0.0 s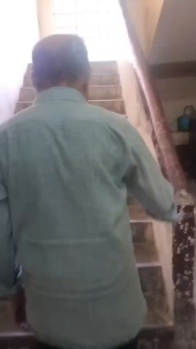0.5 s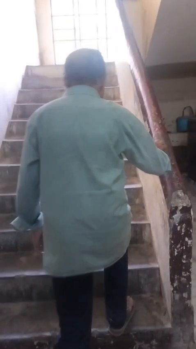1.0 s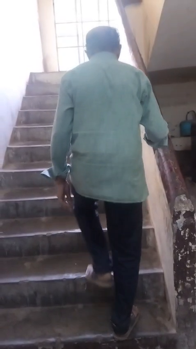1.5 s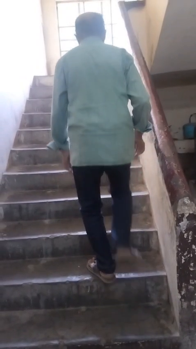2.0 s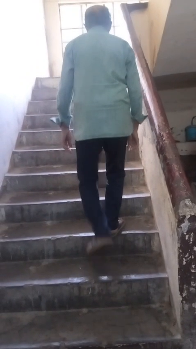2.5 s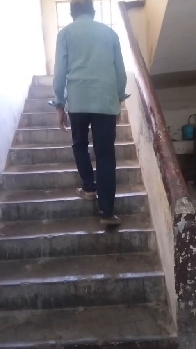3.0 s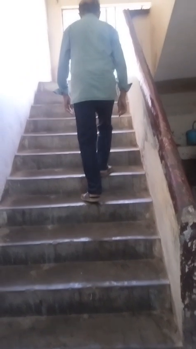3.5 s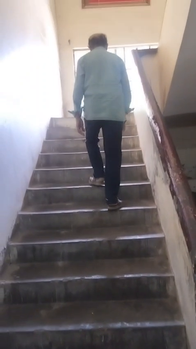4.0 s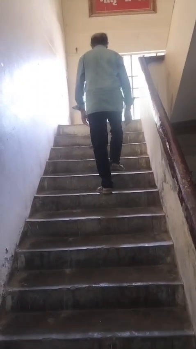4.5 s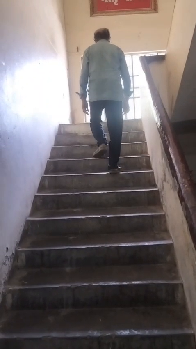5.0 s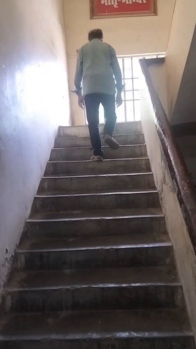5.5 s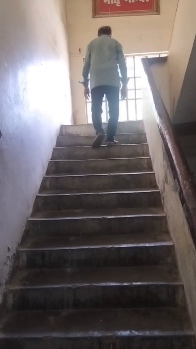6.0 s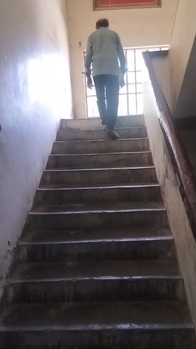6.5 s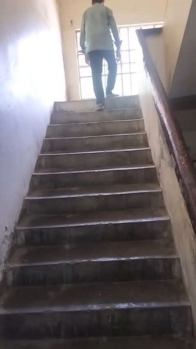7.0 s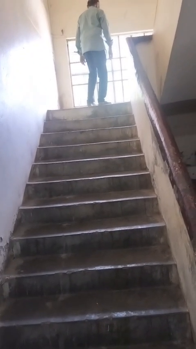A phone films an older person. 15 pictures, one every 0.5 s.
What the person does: Climbing stairs.
